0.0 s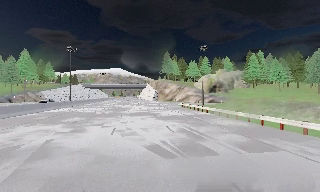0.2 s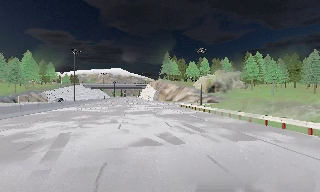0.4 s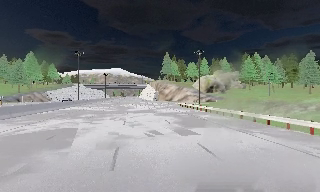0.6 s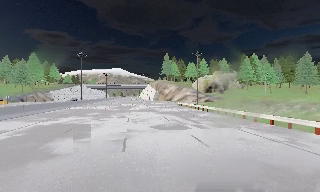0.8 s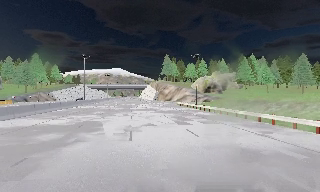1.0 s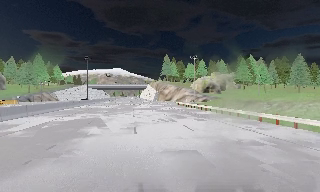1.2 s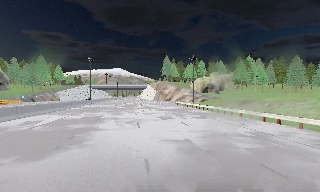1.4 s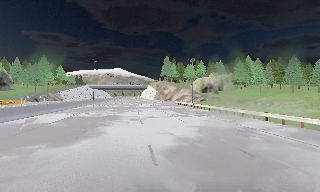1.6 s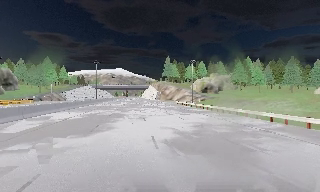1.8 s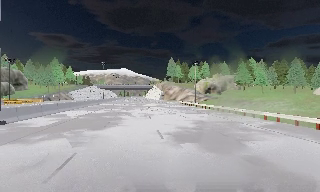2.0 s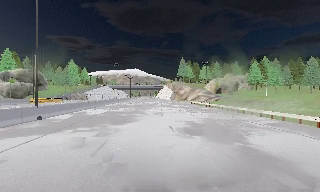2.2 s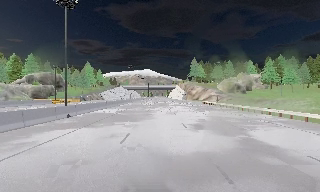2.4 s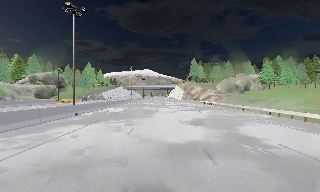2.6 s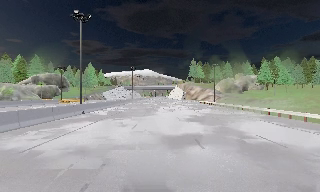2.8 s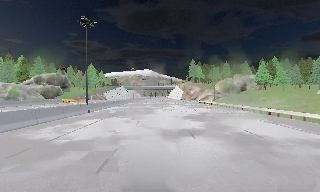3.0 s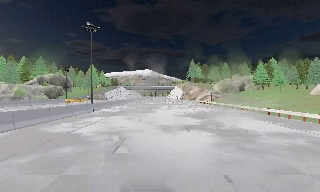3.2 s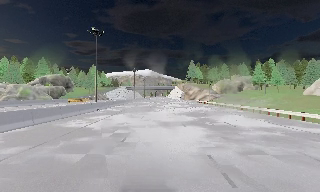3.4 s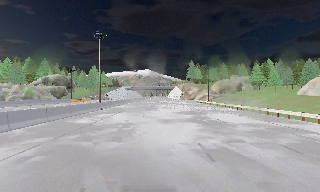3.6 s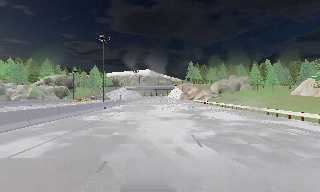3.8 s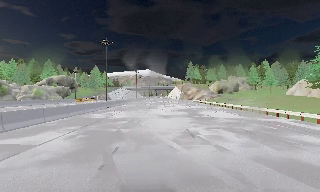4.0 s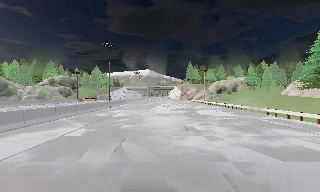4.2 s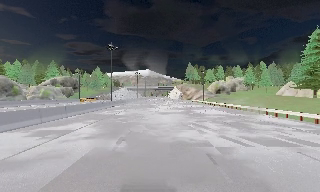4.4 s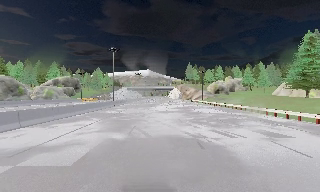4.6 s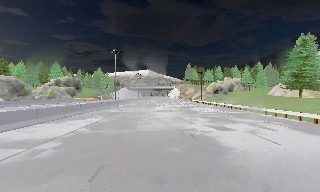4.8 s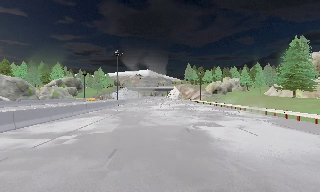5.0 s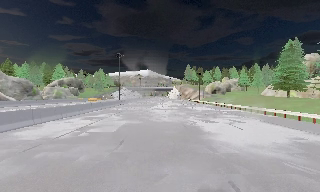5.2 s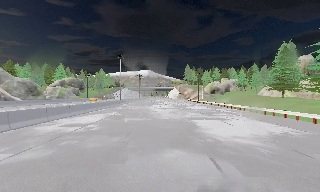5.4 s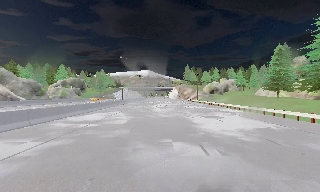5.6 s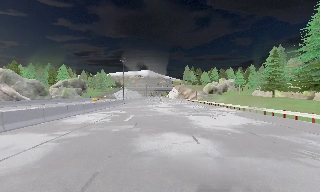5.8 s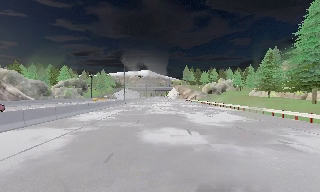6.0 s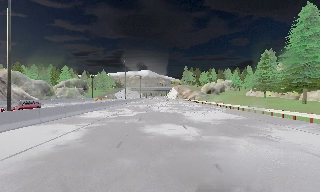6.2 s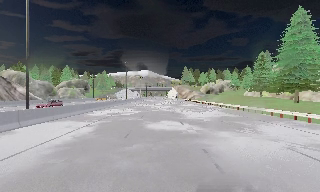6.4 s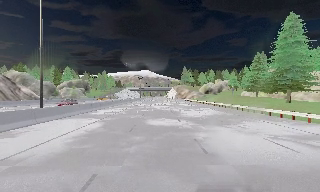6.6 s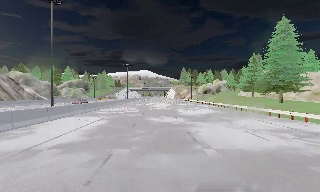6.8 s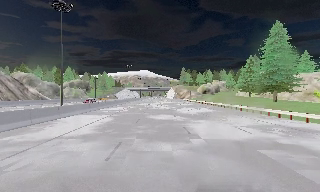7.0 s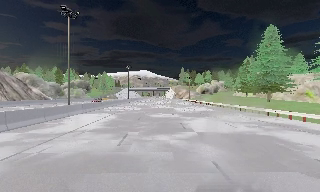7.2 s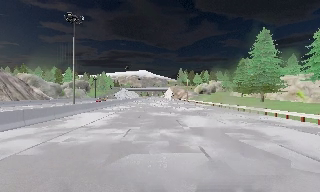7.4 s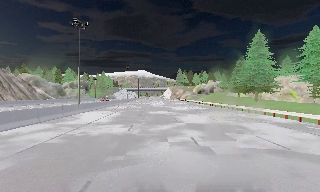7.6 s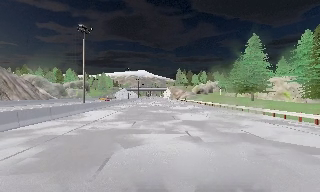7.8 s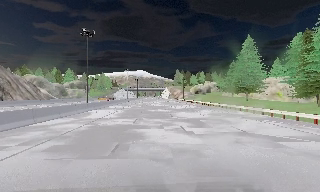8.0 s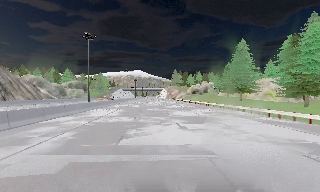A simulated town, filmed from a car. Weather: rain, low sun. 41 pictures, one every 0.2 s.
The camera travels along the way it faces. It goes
backward.
0.0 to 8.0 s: The camera travels backward, about 60 m, so what stands in front gets smaller.
The film runs backward here.
